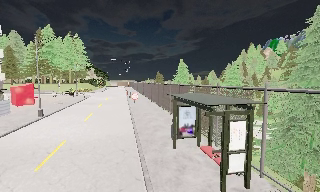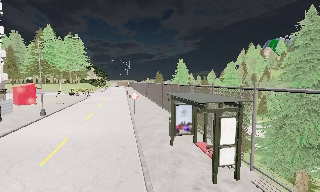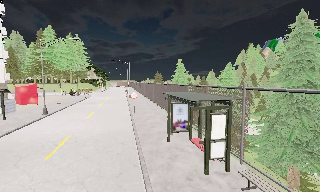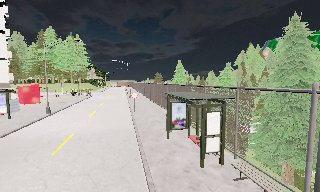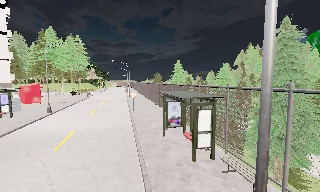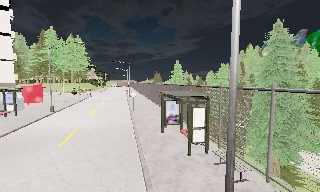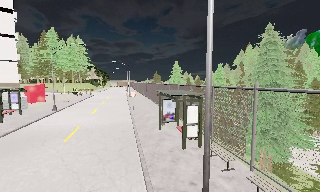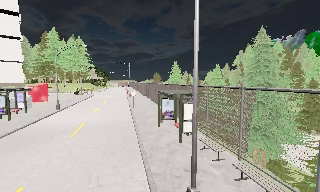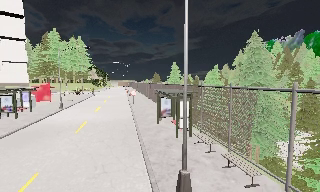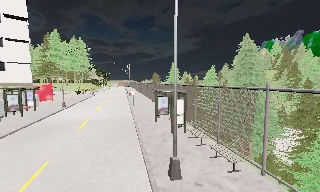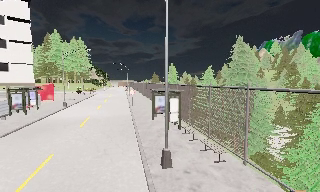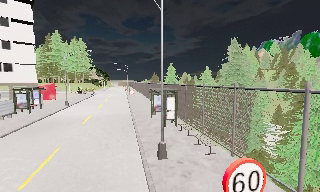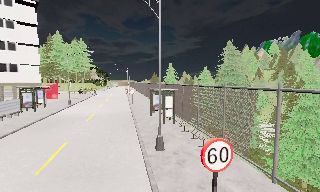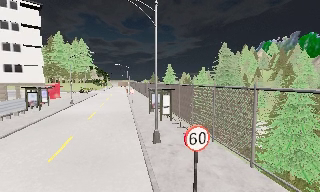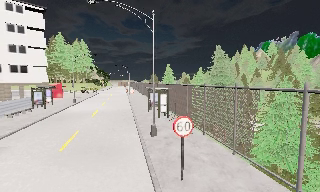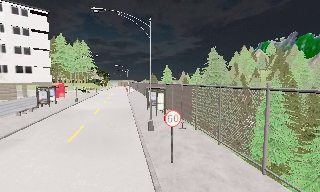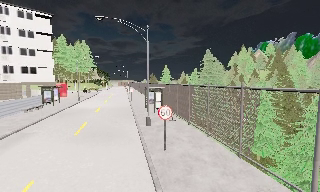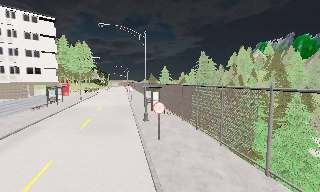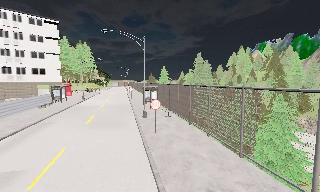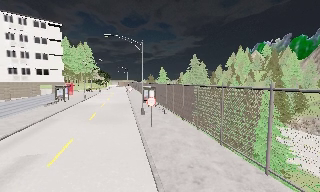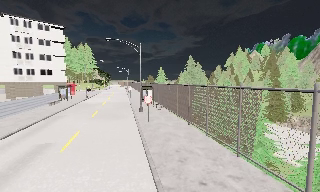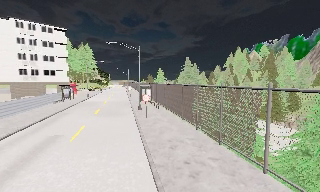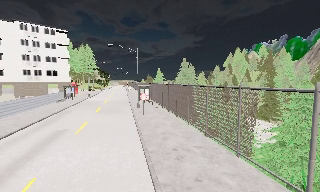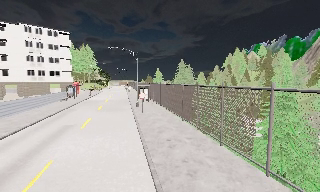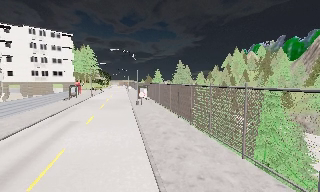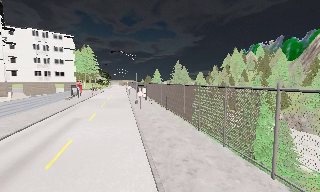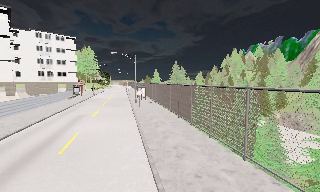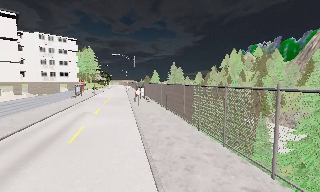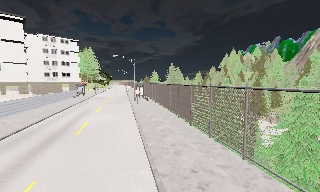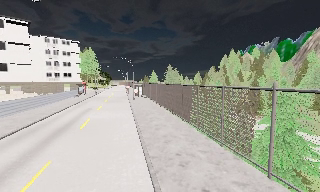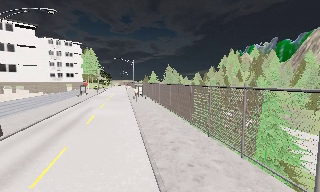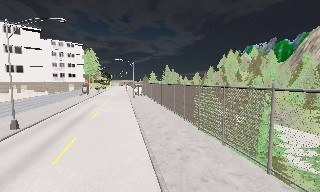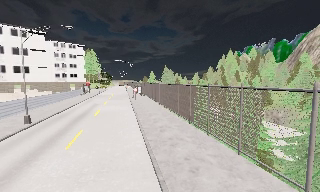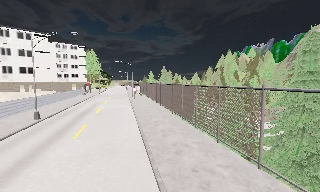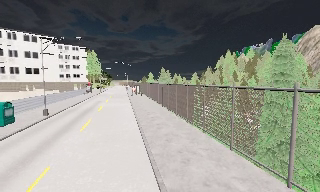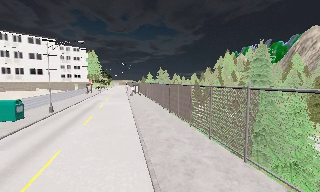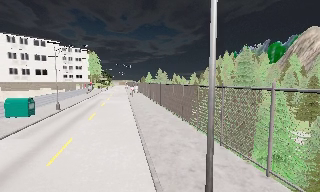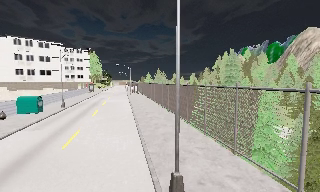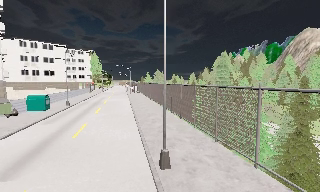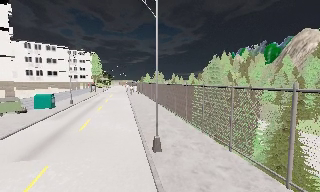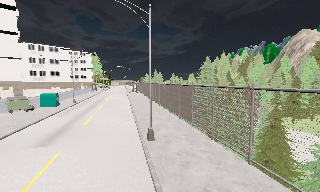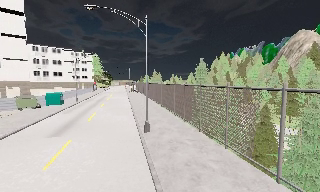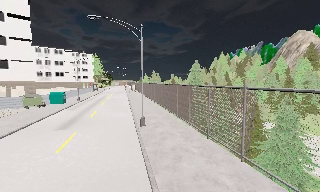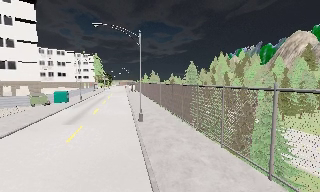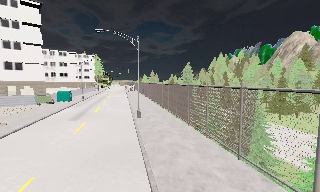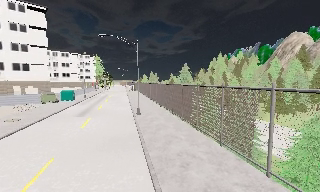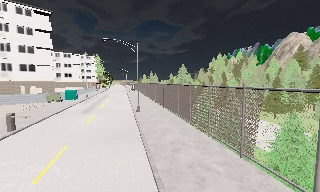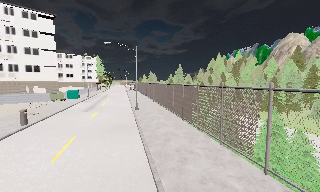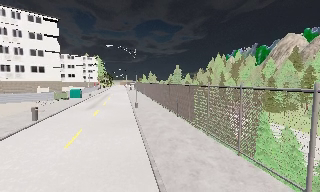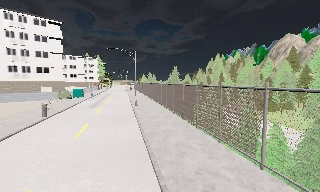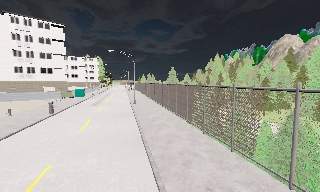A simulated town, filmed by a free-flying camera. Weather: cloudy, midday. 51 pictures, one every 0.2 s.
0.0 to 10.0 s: The camera travels backward, about 65 m, so what stands in front gets smaller. It gains speed.
The film runs backward here.
